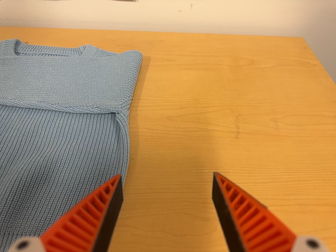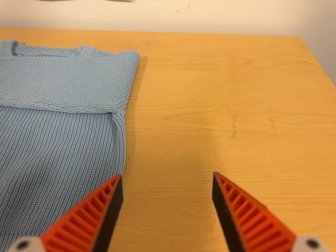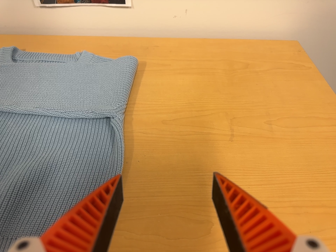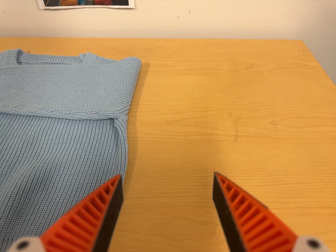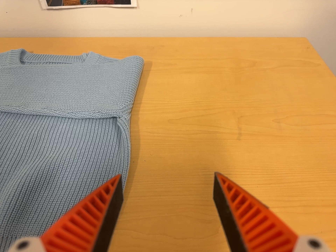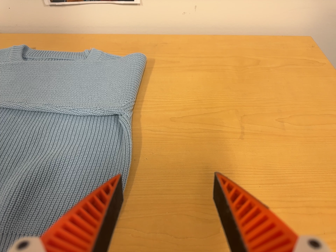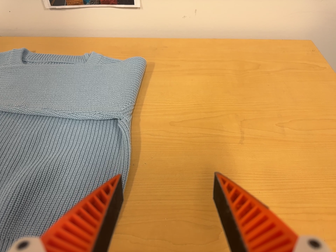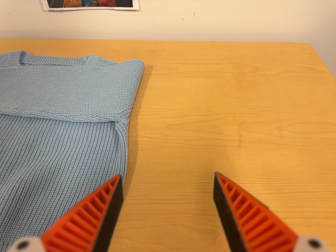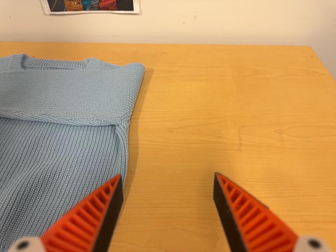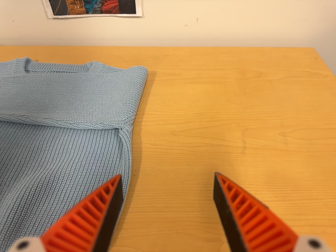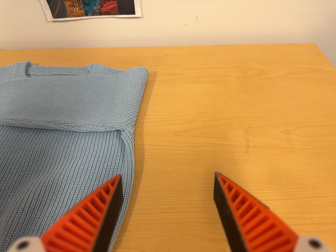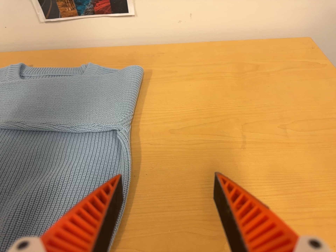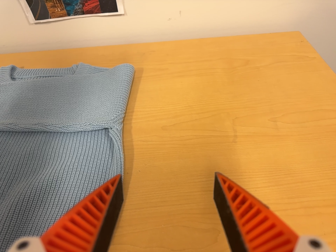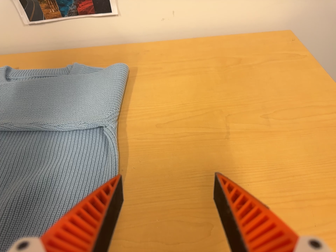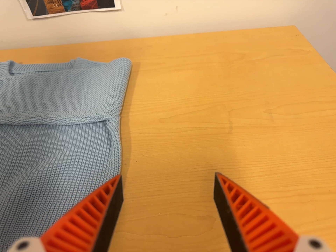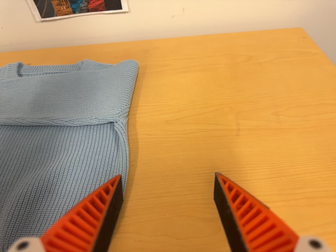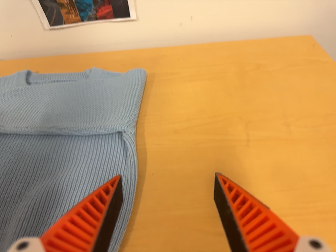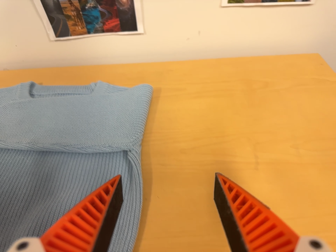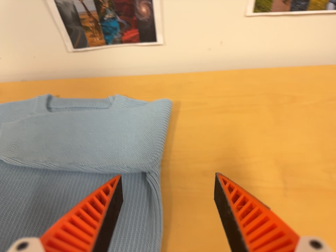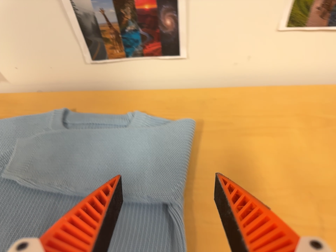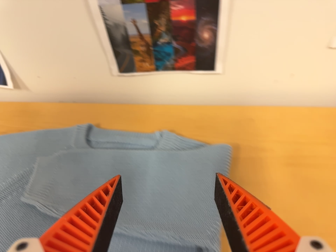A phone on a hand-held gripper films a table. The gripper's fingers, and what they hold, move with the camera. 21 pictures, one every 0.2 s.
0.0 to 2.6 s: The camera travels to its right, about 4 cm.
2.6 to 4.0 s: The scene slides to the right, as the camera pans about 10 degrees to its left. It travels toward the top of its view, forward and to its left, about 22 cm, so close, fixed things drift downward.
The film runs backward here.
